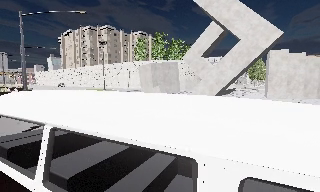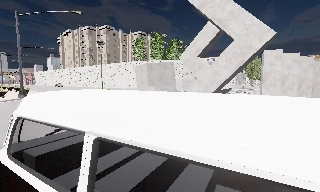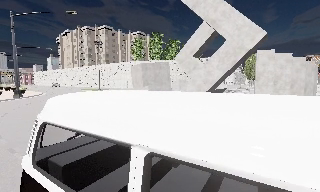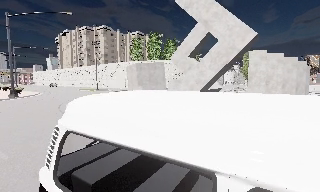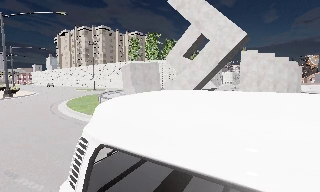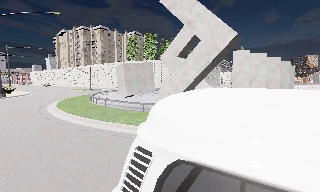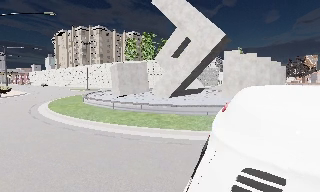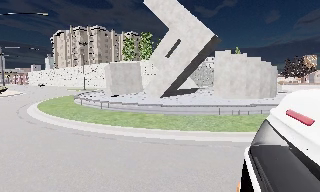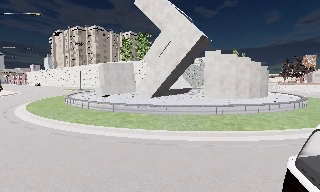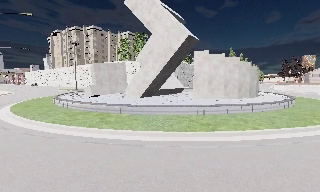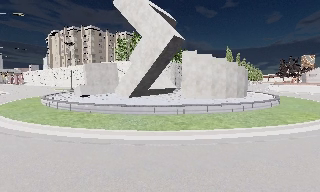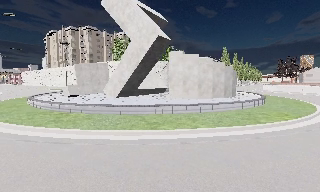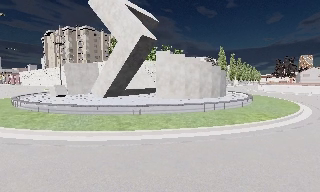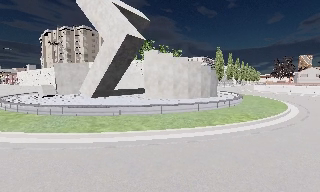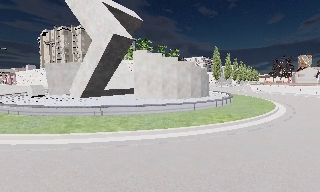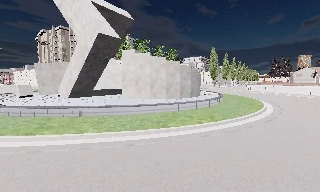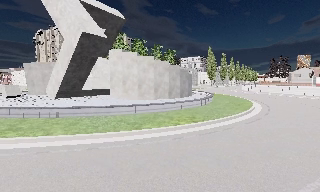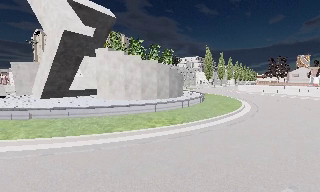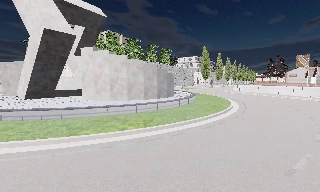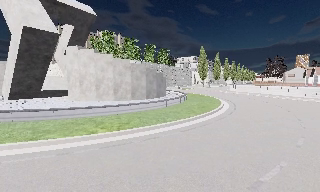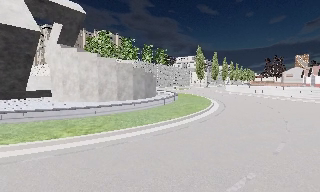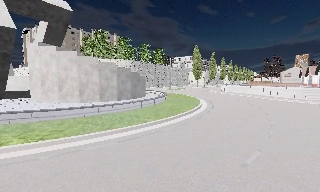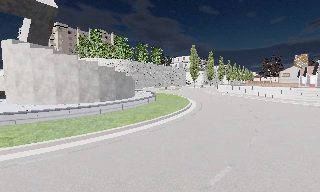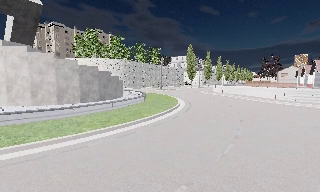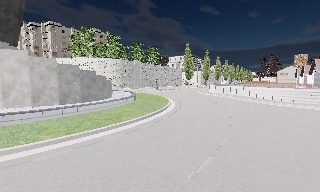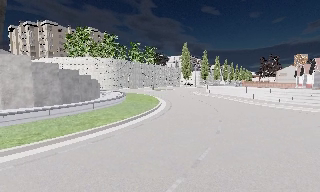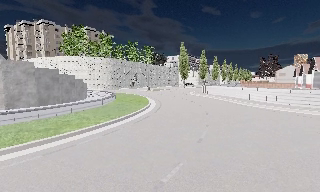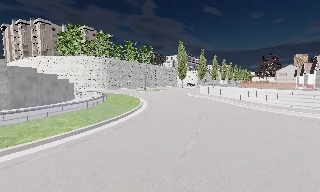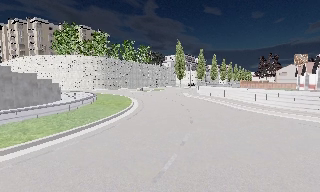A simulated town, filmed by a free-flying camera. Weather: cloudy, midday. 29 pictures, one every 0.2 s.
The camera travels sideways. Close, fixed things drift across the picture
to the left.
0.0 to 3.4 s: The camera travels to its right, about 17 m, so close, fixed things drift to the left. It gains speed.
3.4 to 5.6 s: The camera travels to its right and forward, about 15 m, so close, fixed things drift to the left.
The film runs forward here.
